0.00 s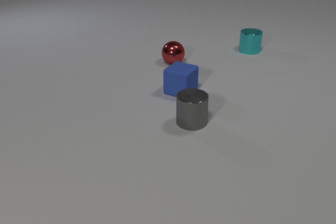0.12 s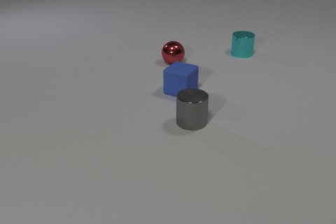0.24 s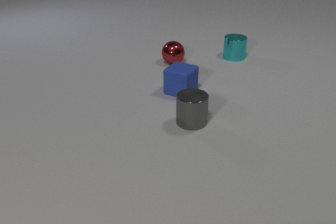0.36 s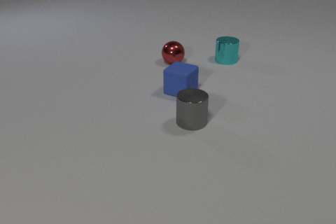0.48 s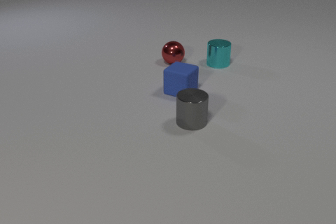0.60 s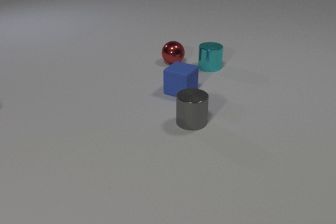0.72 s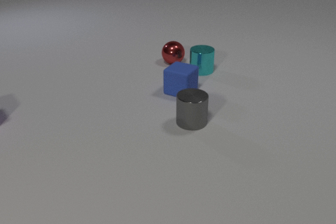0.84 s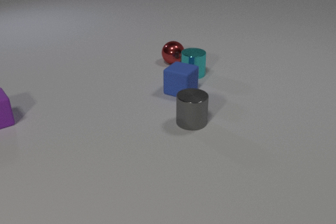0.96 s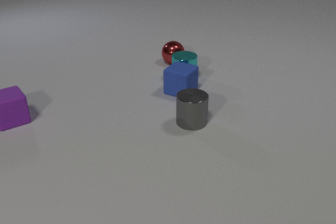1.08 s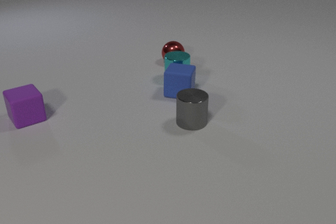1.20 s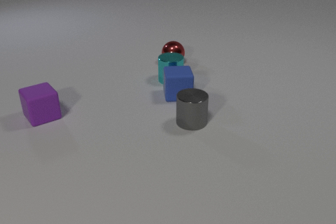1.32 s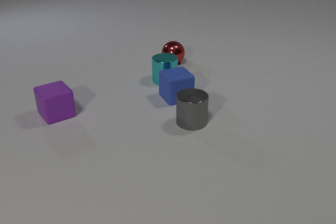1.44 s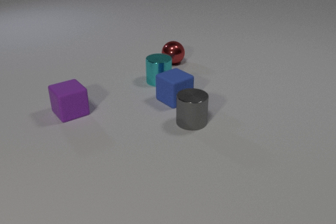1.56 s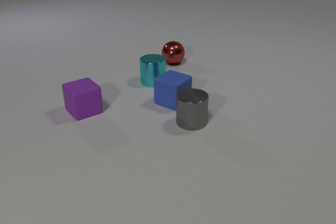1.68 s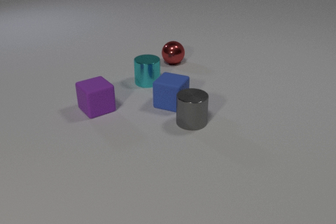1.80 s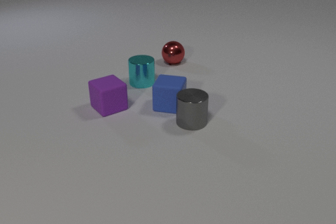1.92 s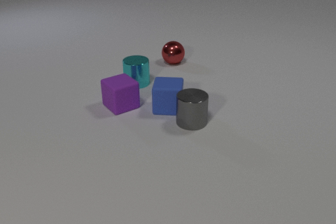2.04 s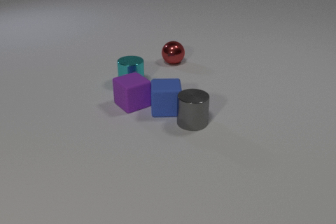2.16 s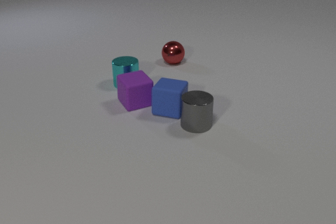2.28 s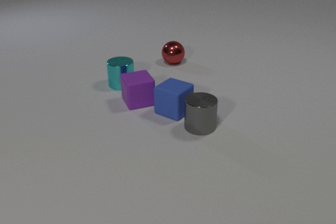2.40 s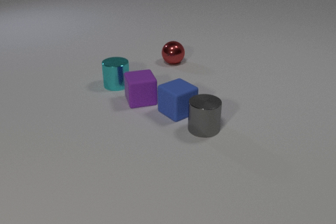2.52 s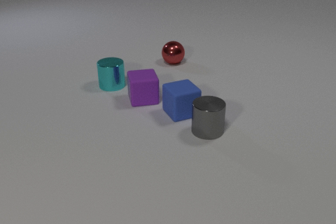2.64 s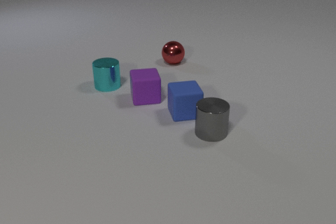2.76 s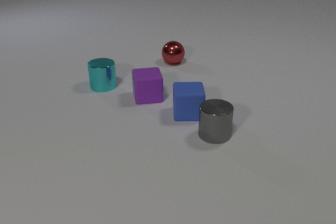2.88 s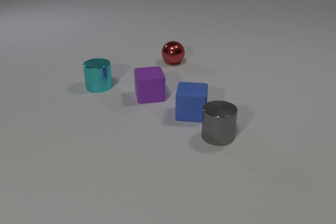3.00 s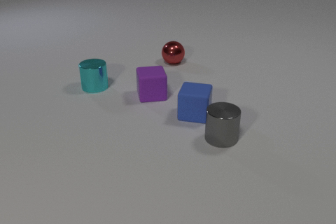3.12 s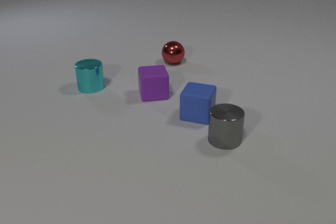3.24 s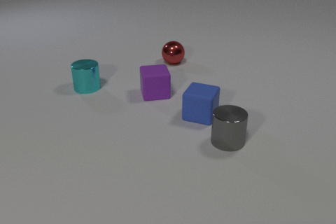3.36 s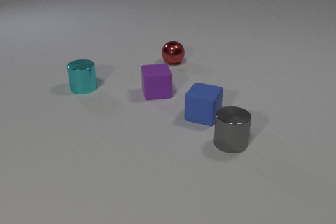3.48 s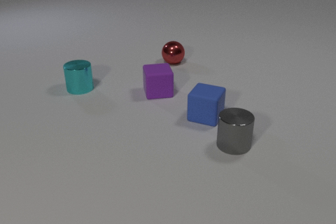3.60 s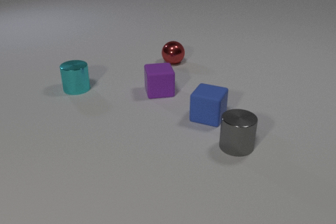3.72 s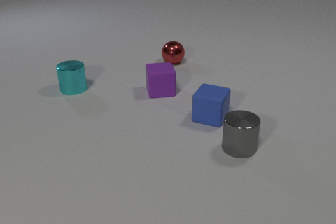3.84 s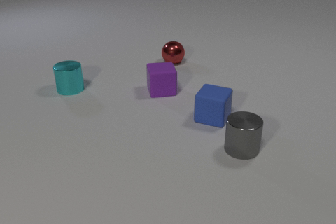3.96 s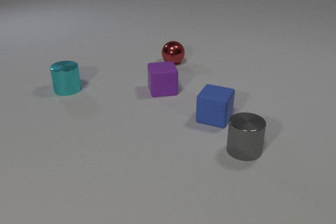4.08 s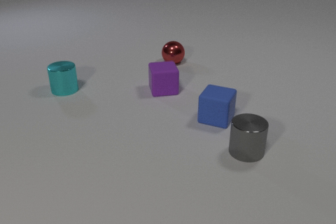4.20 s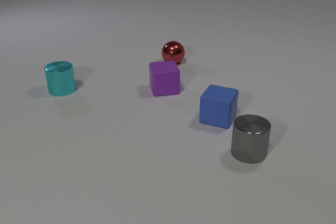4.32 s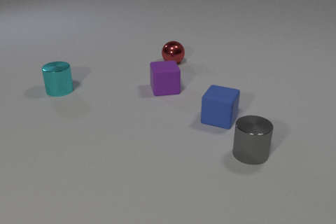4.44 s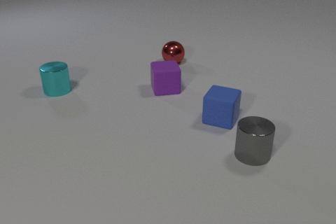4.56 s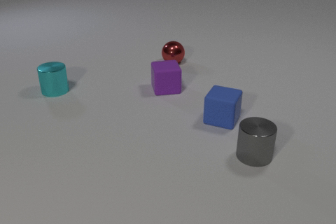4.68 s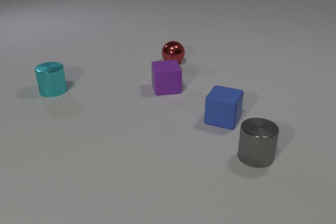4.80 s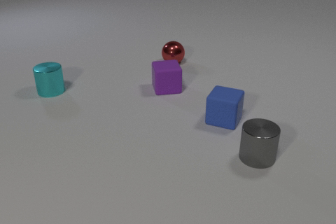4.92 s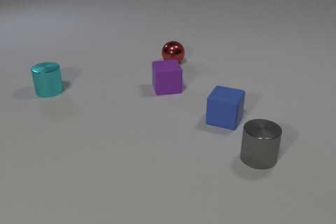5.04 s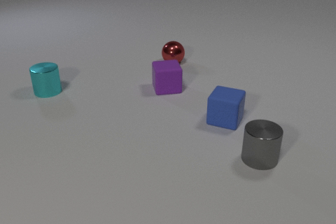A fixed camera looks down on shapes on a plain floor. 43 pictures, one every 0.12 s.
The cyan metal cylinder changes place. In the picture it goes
to the left.
The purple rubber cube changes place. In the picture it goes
to the right.
0.00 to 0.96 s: The purple rubber cube comes in at the left edge, slides to the right. The cyan metal cylinder slides toward the camera and to the left.
0.96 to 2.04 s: The purple rubber cube slides to the right. The cyan metal cylinder slides to the left. The blue rubber cube slides toward the camera, spins counterclockwise seen from above by about 120 degrees, its near face sliding to the right. The cyan metal cylinder and the blue rubber cube collide. The blue rubber cube and the gray metal cylinder collide. The purple rubber cube and the blue rubber cube collide.
2.04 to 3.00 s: The purple rubber cube slides to the right and away from the camera, spins clockwise seen from above by about 30 degrees, its near face sliding to the left. The cyan metal cylinder slides to the left. The blue rubber cube slides to the right, spins clockwise seen from above by about 105 degrees, its near face sliding to the left. The gray metal cylinder slides to the right and toward the camera.
3.00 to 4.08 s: The purple rubber cube slides to the right and away from the camera. The cyan metal cylinder slides to the left. The blue rubber cube slides to the right. The gray metal cylinder slides to the right and toward the camera.
4.08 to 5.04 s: The cyan metal cylinder slides to the left. The blue rubber cube slides to the right. The gray metal cylinder slides to the right and toward the camera.
How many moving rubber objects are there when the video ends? 1.
What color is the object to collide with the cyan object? blue.
What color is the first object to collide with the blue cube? cyan.
